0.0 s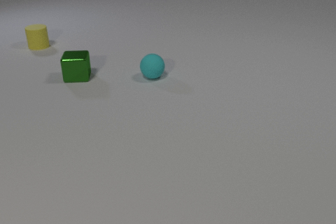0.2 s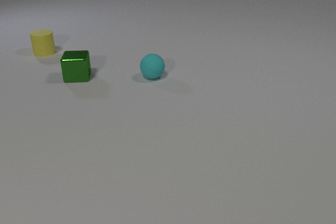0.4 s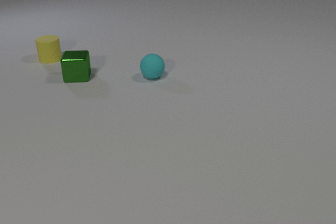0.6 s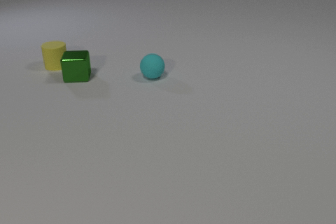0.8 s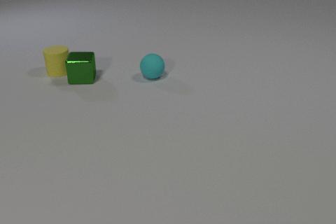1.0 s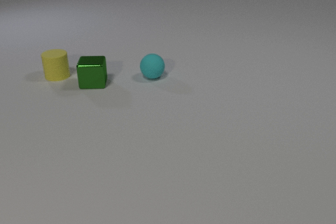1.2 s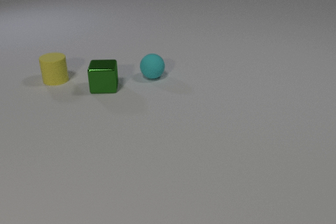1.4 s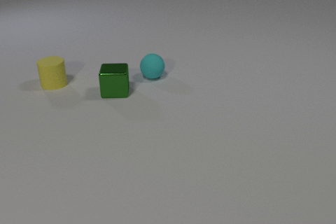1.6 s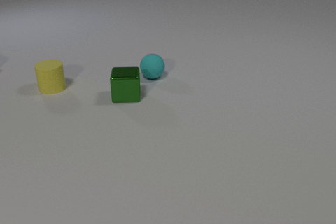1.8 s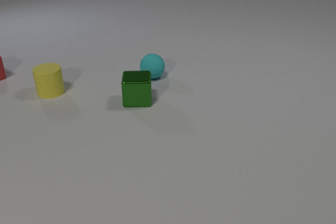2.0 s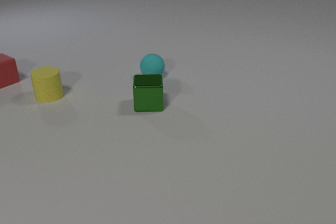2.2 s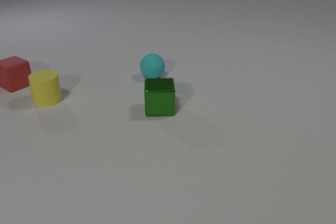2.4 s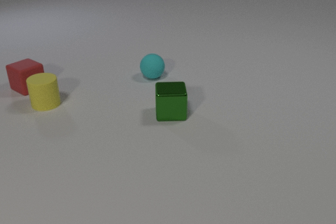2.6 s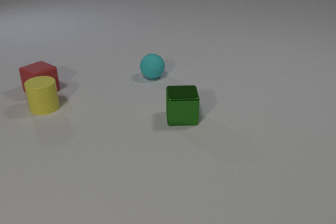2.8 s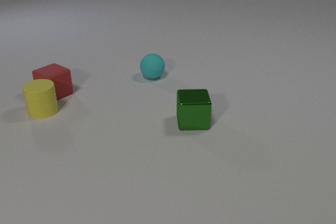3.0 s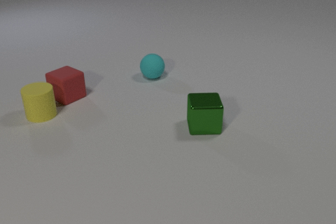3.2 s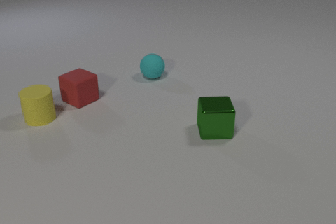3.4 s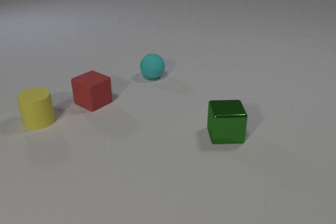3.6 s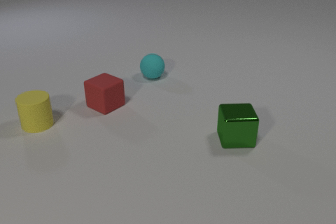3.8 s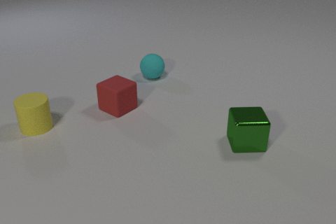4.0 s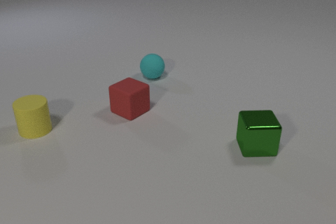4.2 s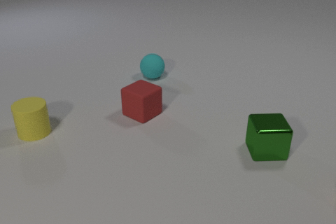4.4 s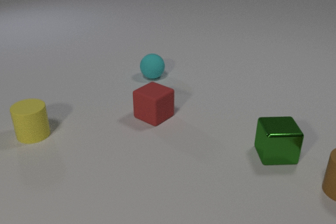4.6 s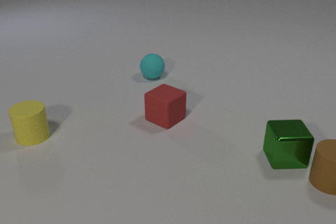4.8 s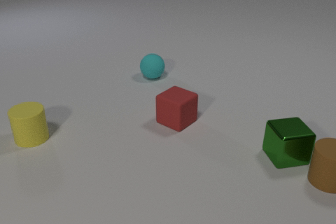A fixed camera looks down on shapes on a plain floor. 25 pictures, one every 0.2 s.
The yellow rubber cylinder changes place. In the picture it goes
toward the camera.
0.0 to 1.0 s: The yellow rubber cylinder slides toward the camera. The green metal cube slides toward the camera and to the right. The yellow rubber cylinder and the green metal cube collide.
1.0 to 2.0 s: The yellow rubber cylinder slides toward the camera. The green metal cube slides to the right and toward the camera. The red rubber cube comes in at the left edge, slides toward the camera and to the right.
2.0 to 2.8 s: The yellow rubber cylinder slides toward the camera. The green metal cube slides to the right and toward the camera. The red rubber cube slides to the right and toward the camera.
2.8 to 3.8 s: The yellow rubber cylinder slides toward the camera. The green metal cube slides to the right and toward the camera. The red rubber cube slides to the right and toward the camera.
3.8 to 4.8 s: The yellow rubber cylinder slides toward the camera. The green metal cube slides to the right. The brown rubber cylinder comes in at the right edge, slides to the left and away from the camera. The red rubber cube slides to the right and toward the camera. The green metal cube and the brown rubber cylinder collide.
How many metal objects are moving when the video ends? 1.
Are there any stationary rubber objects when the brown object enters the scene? yes.
How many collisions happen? 2.
